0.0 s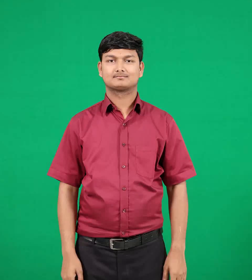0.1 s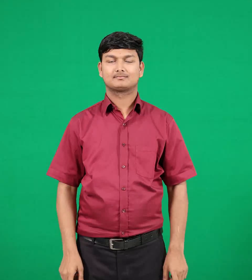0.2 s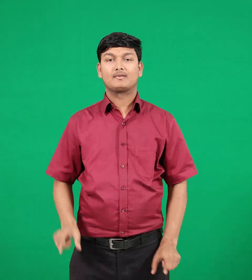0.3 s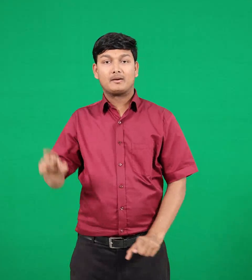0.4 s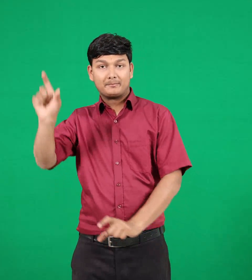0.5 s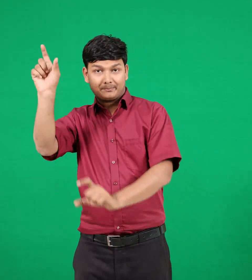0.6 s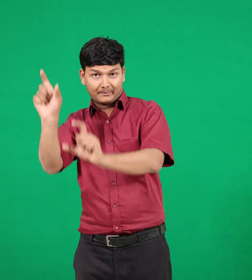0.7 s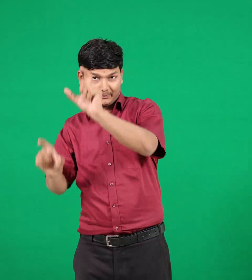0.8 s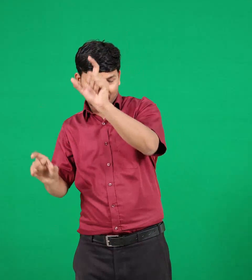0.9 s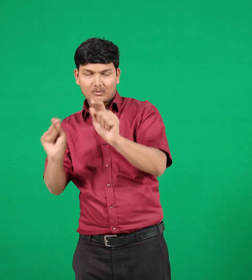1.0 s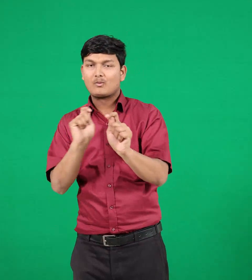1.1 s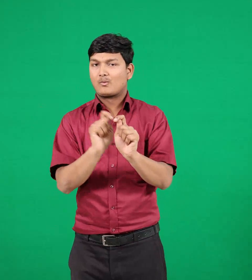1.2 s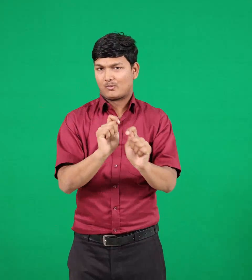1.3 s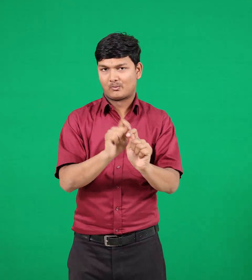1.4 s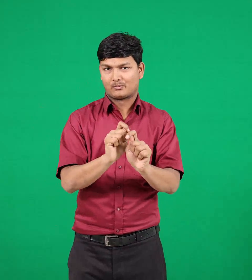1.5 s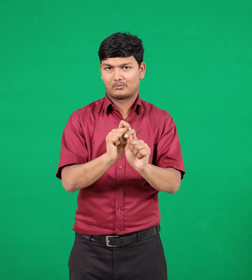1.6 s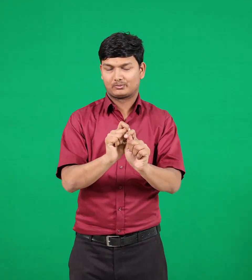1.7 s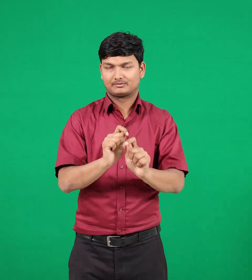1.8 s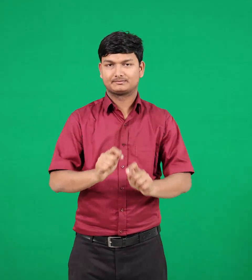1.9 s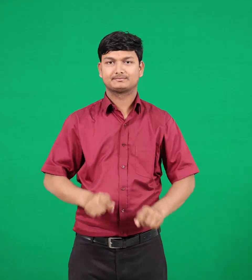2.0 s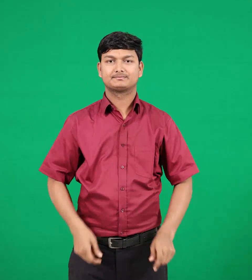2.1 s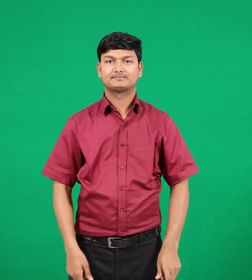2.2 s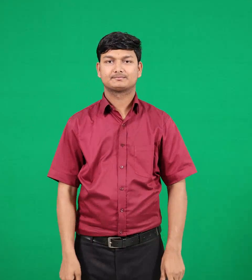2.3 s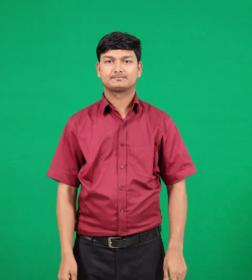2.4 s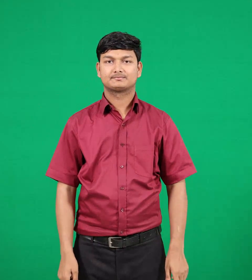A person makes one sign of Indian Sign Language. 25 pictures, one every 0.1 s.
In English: workers
